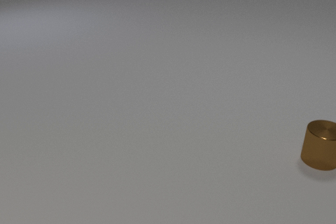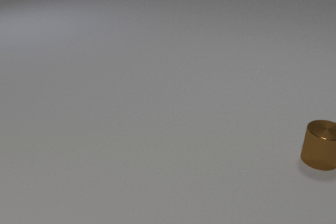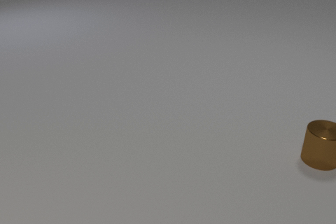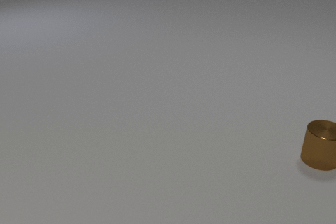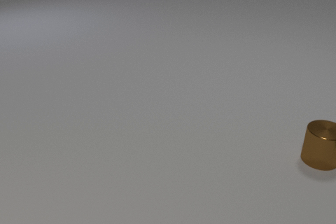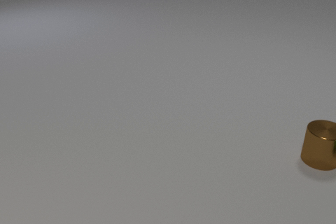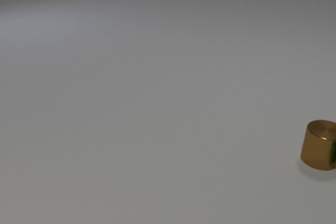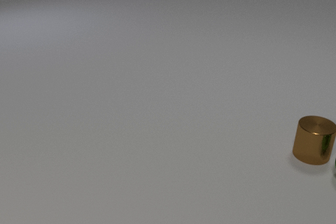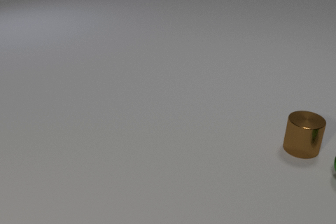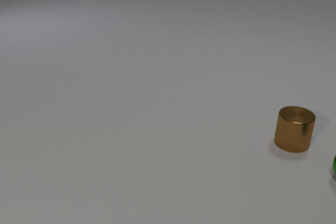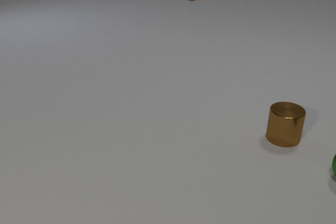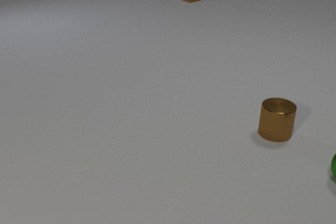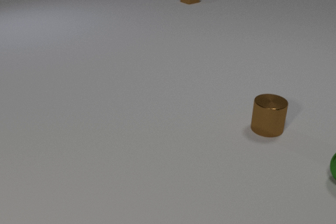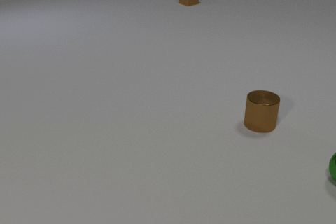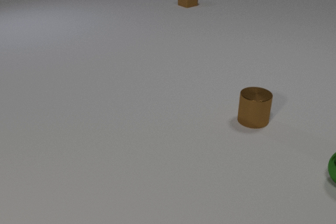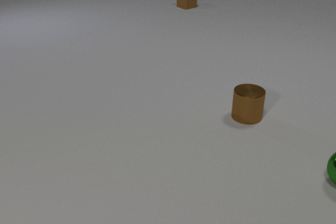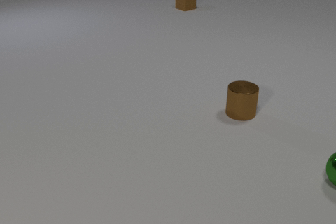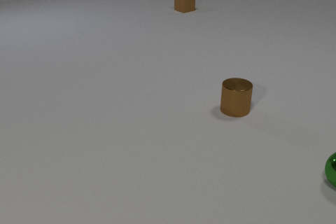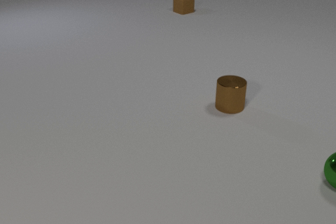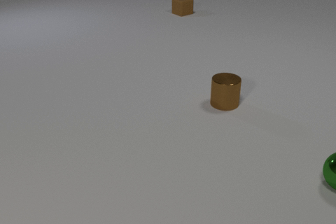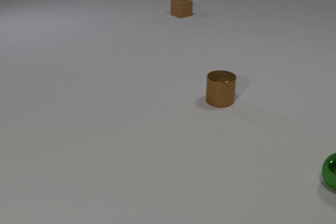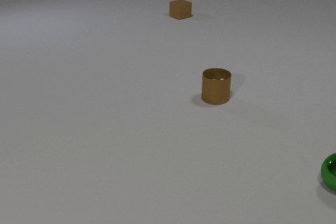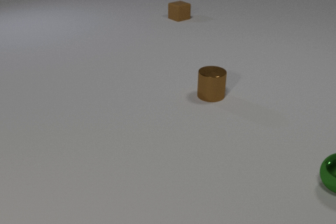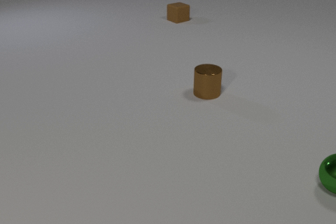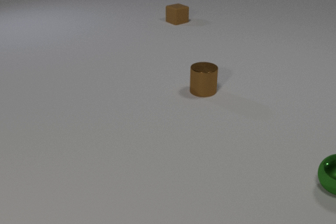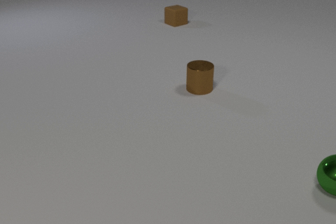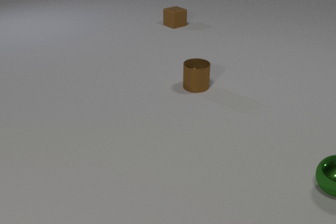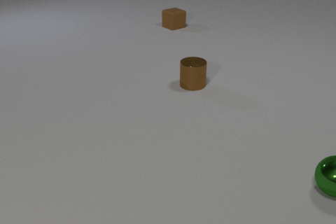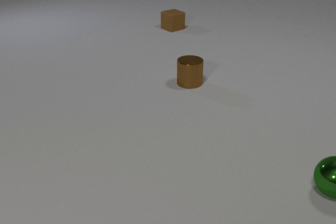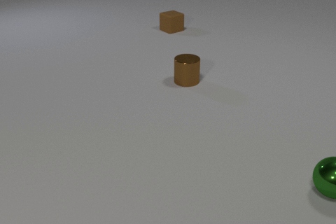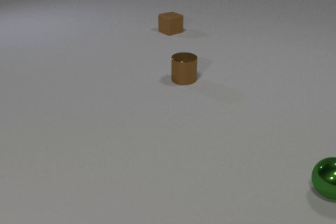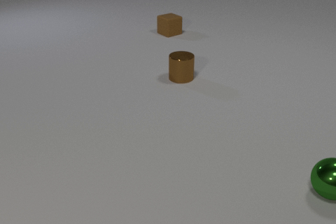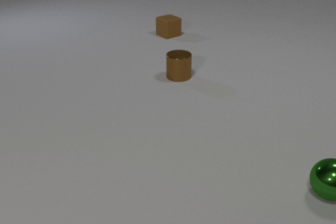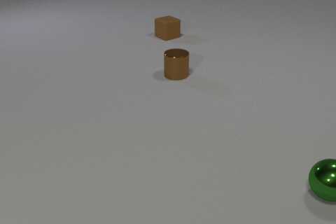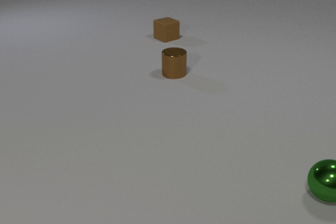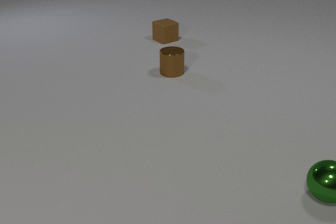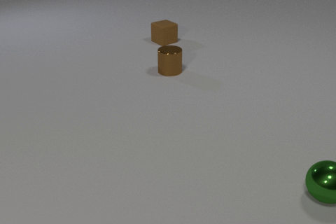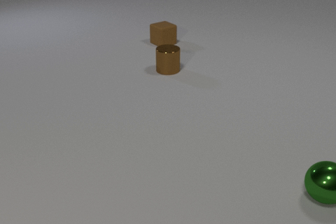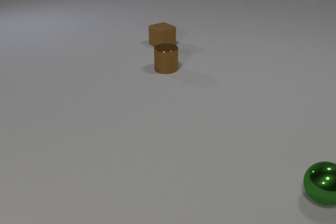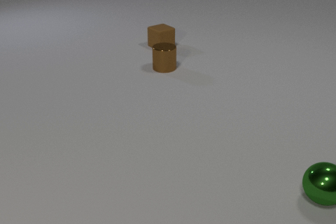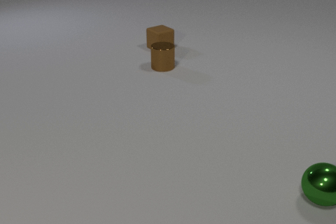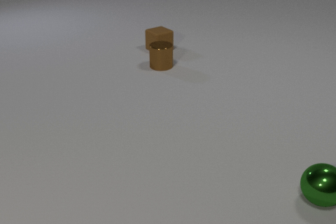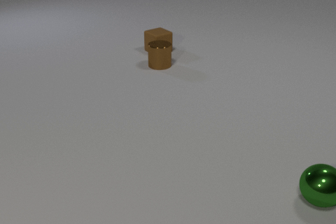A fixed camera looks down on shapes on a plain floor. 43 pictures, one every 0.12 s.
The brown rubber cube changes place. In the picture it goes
toward the camera.
0.00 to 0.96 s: The green metal sphere comes in at the right edge. The brown metal cylinder slides to the left and away from the camera. The green metal sphere and the brown metal cylinder collide.
0.96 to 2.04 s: The green metal sphere rolls toward the camera. The brown metal cylinder slides to the left and away from the camera. The brown rubber cube slides toward the camera.
2.04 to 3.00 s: The green metal sphere rolls toward the camera. The brown metal cylinder slides away from the camera and to the left. The brown rubber cube slides toward the camera.
3.00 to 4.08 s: The green metal sphere rolls toward the camera. The brown metal cylinder slides away from the camera and to the left. The brown rubber cube slides toward the camera.
4.08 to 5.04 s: The green metal sphere rolls toward the camera. The brown metal cylinder slides away from the camera and to the left. The brown rubber cube slides toward the camera.
How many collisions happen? 1.
What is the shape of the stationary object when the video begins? cylinder.
Are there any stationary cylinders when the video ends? no.
